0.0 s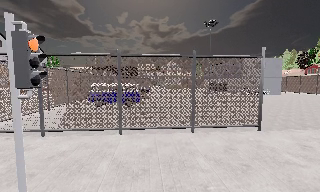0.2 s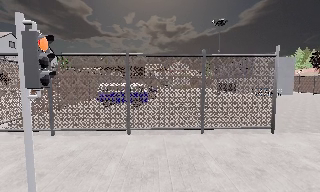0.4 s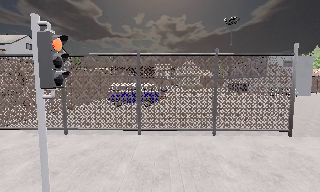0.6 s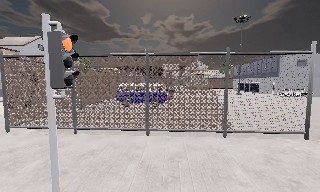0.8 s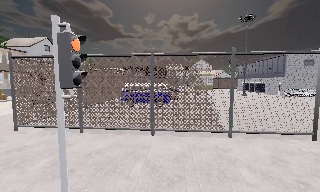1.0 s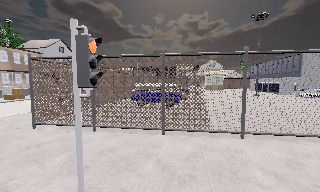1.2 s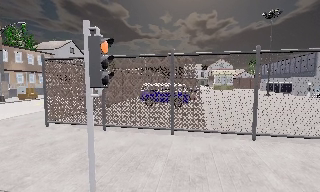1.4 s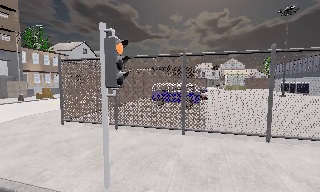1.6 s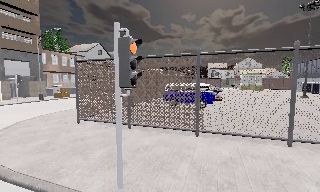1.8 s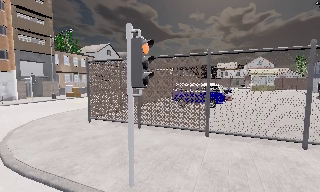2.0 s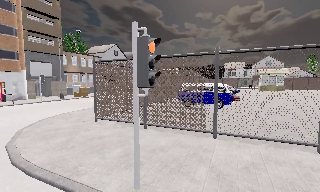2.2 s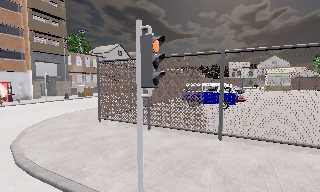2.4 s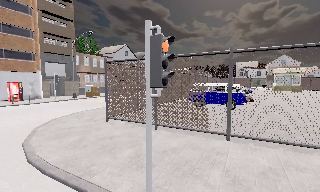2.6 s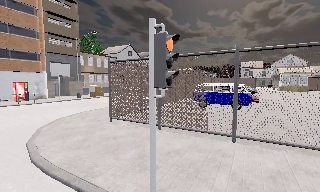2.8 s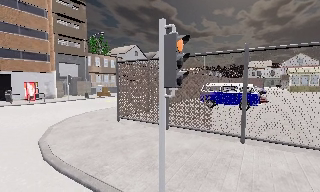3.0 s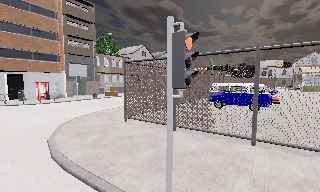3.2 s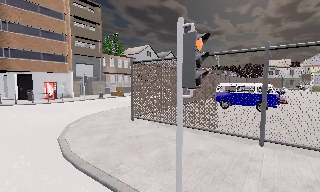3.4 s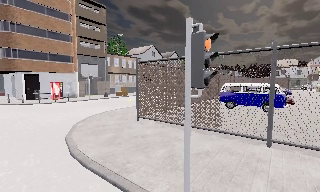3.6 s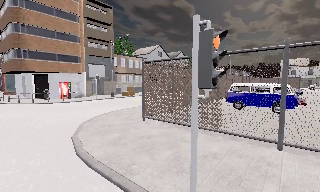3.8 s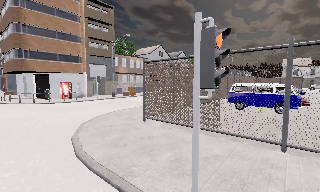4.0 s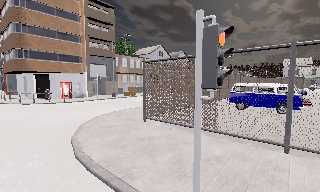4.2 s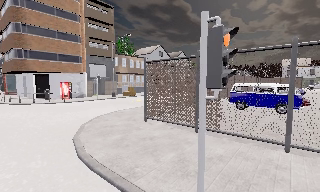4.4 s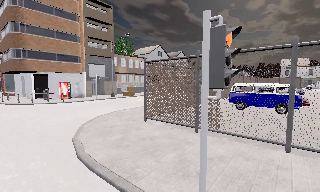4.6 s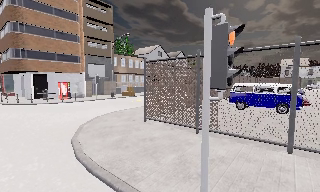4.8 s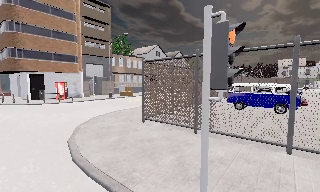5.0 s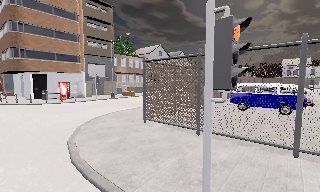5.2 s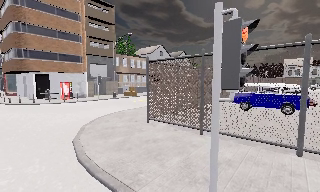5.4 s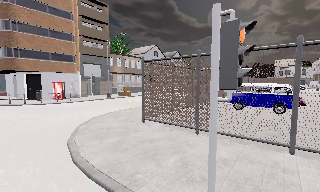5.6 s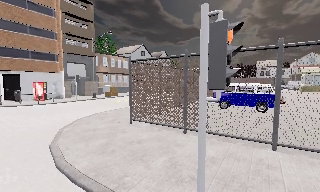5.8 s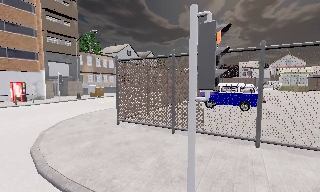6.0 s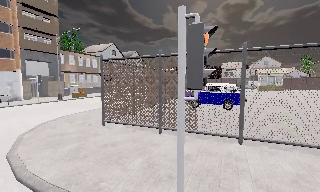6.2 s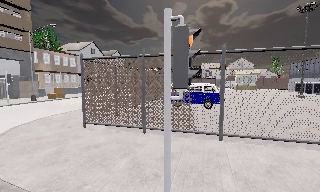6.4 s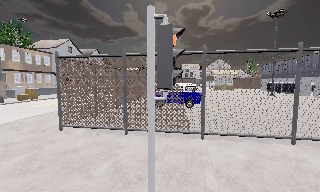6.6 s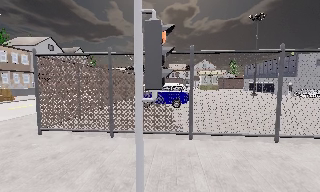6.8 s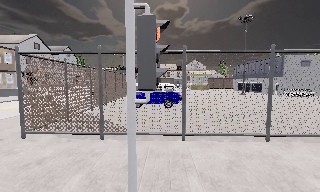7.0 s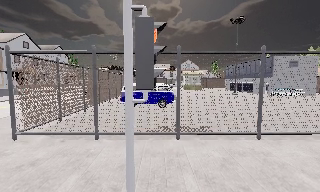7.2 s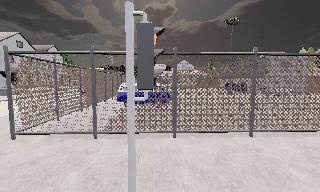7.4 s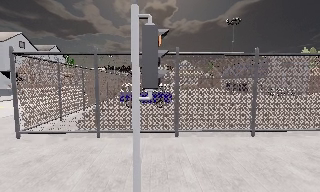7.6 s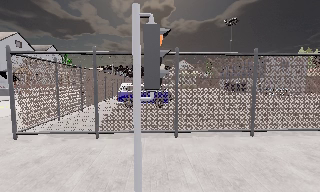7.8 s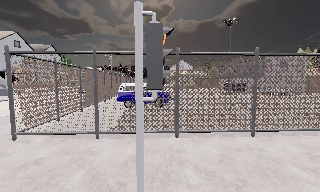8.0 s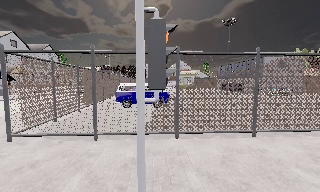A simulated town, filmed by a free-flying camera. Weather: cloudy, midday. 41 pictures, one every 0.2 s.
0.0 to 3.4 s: The scene slides to the right, as the camera pans about 40 degrees to its left. It travels to its left and forward, about 1 m, so close, fixed things drift to the right.
3.4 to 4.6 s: The camera shifts only a little, or ends up much as it began.
4.6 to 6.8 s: The camera pans to its right, which is clockwise from overhead, by about 35 degrees. It travels forward, about 0.5 m.
6.8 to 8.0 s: The camera shifts only a little, or ends up much as it began.
The film runs forward here.
